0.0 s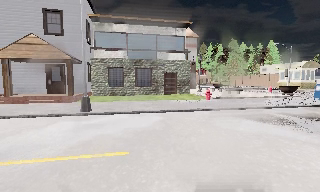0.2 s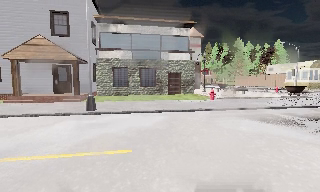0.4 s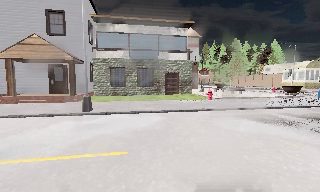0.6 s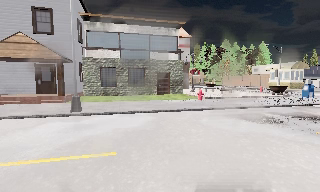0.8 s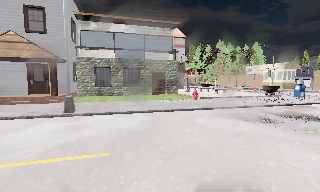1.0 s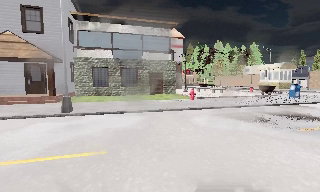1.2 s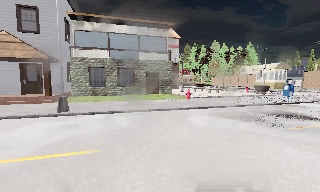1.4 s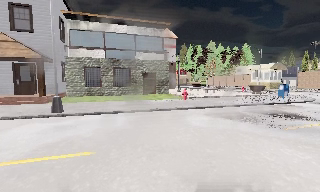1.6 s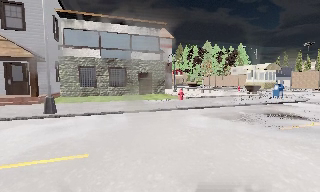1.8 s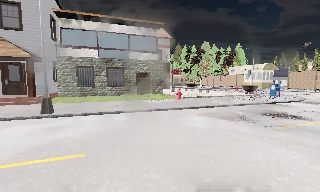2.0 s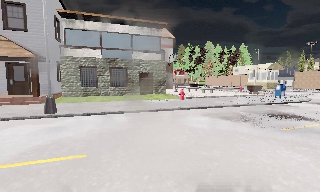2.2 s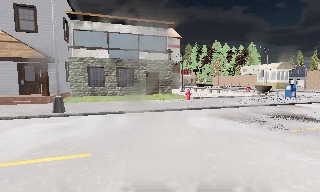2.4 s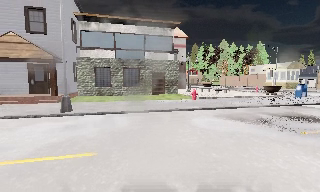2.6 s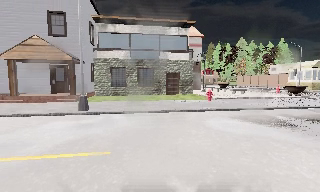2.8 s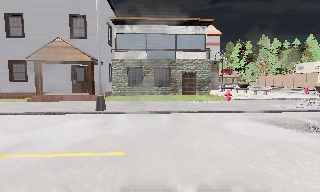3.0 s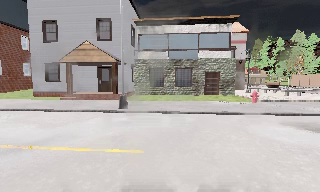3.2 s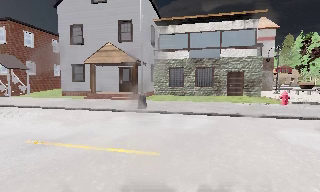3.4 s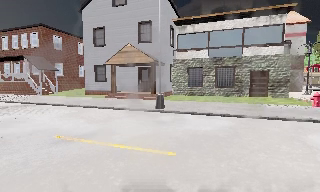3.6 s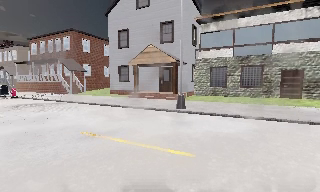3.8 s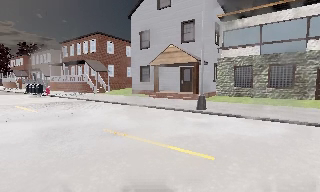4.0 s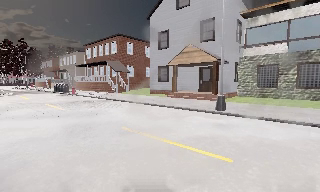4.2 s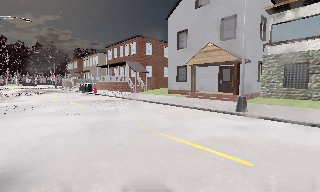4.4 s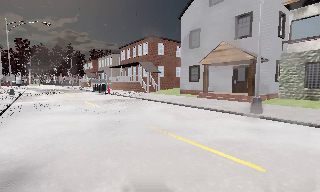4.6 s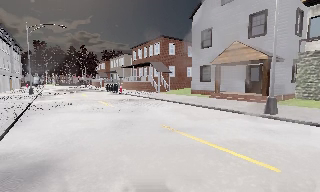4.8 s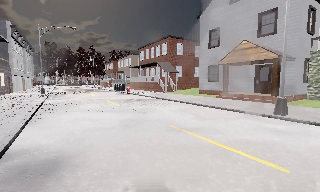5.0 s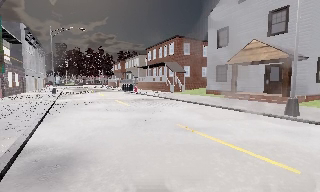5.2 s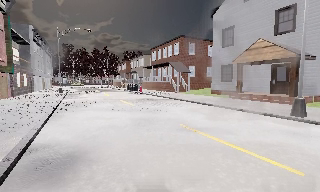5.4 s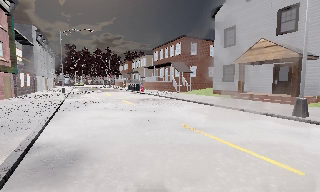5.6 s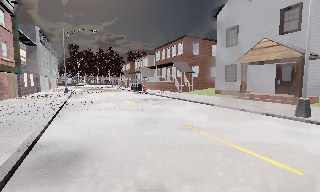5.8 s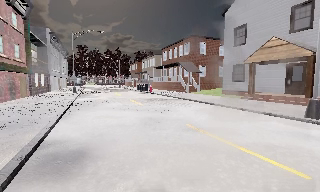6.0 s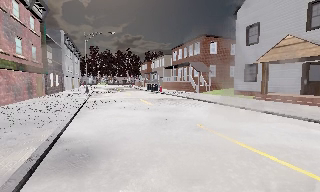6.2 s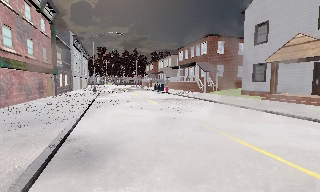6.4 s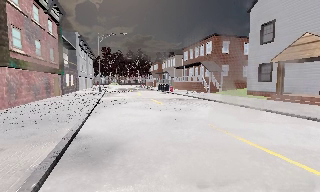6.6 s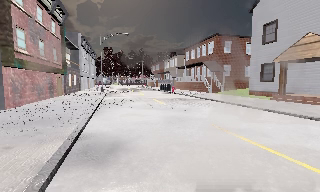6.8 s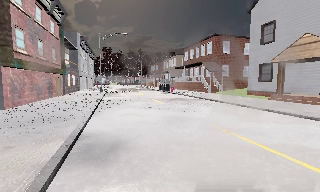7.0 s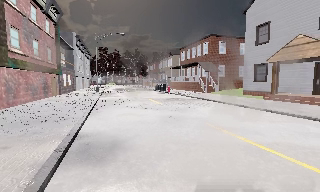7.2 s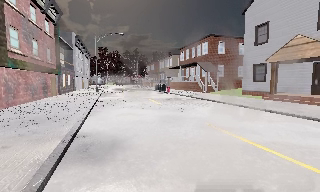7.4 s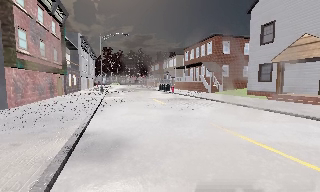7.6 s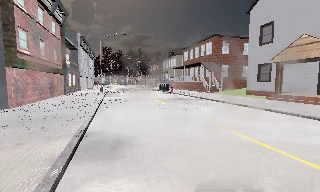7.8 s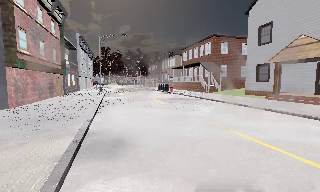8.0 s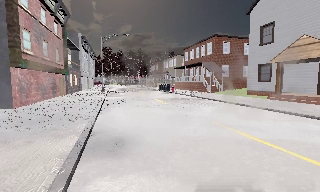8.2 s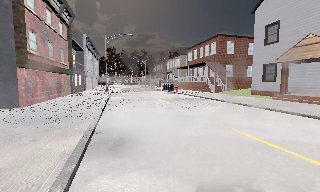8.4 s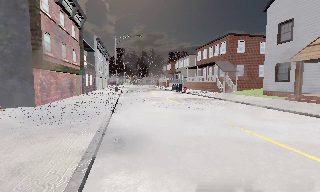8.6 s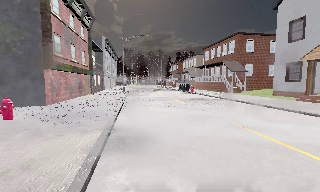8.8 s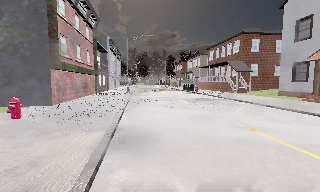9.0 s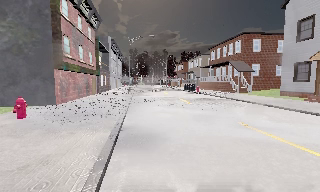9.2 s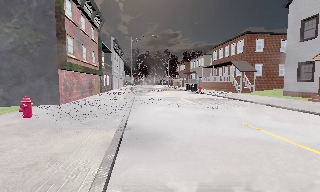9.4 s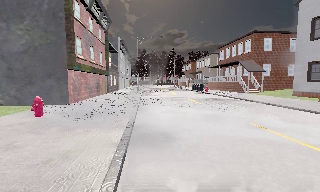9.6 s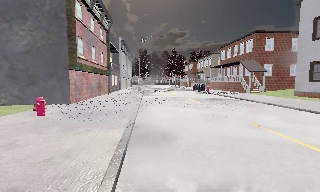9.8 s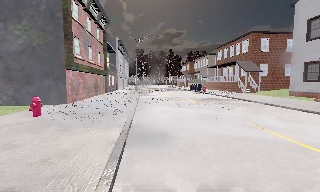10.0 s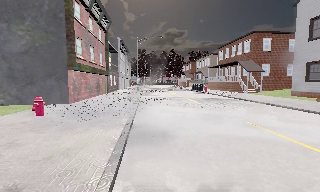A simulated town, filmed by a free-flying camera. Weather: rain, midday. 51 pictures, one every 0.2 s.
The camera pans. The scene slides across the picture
to the right.
The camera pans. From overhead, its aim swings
counterclockwise.
0.0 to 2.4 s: The camera shifts only a little, or ends up much as it began.
2.4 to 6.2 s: The camera swings to its left by about 85 degrees, and the scene slides to the right. It travels to its right, about 0.5 m.
6.2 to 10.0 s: The camera pans to its left, which is counterclockwise from overhead, by about 15 degrees. It travels backward, about 1 m, so what stands in front gets smaller.
The film runs forward here.
